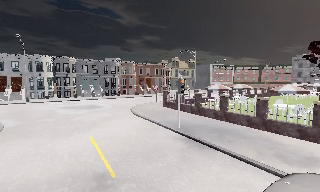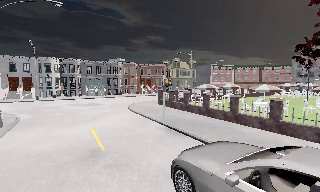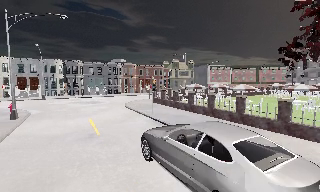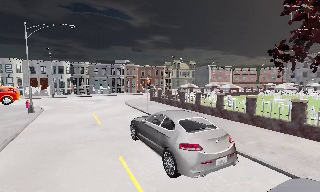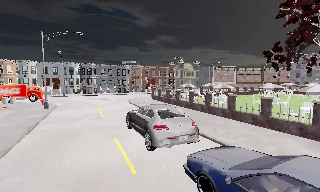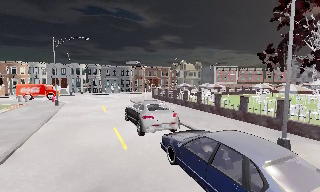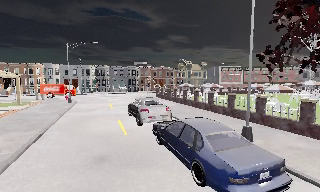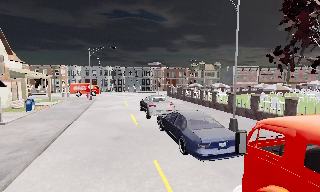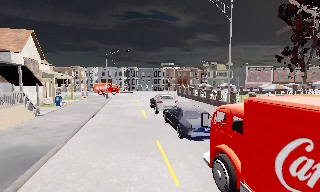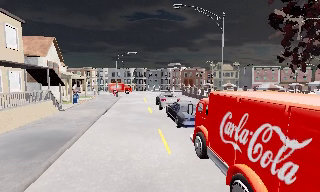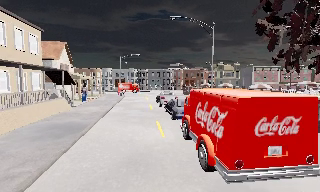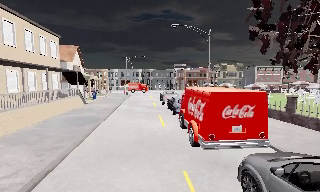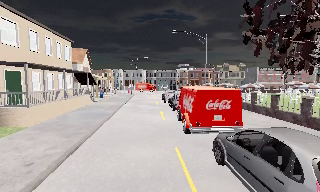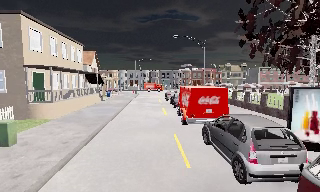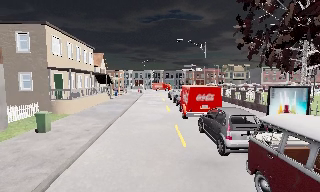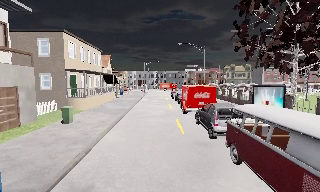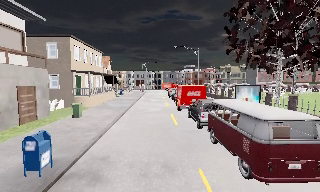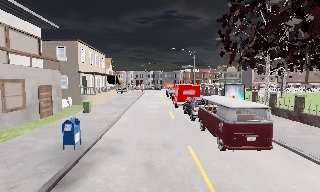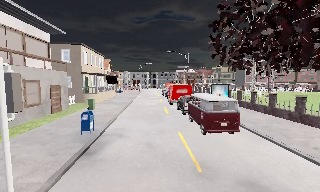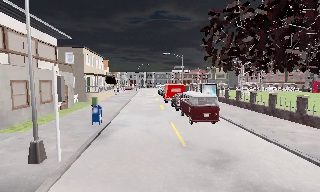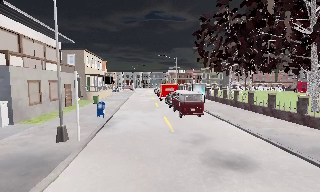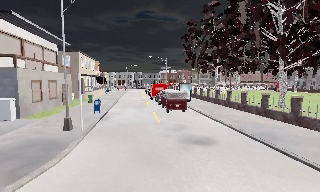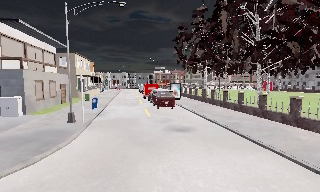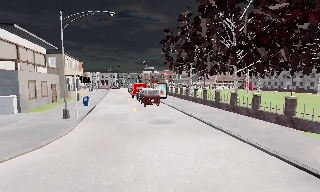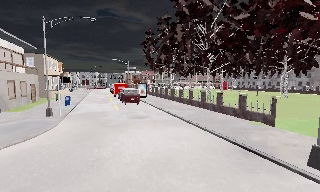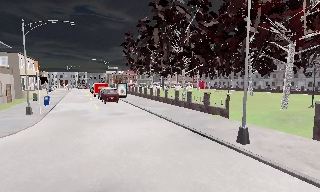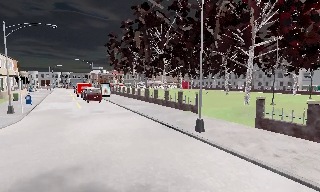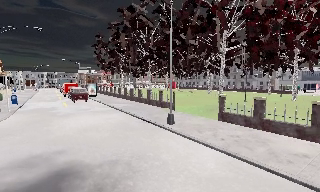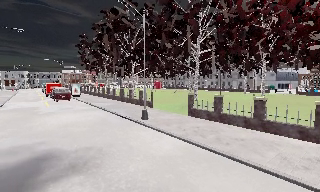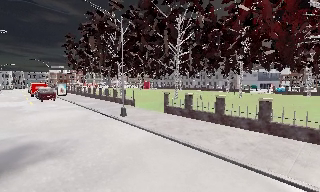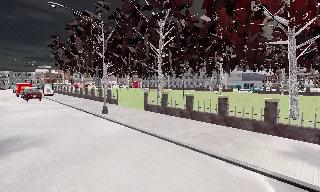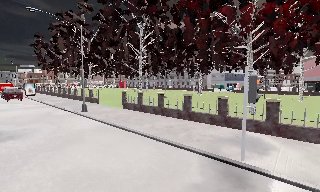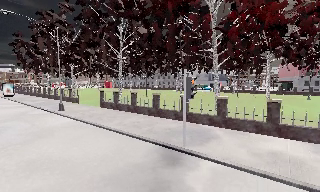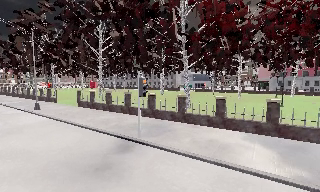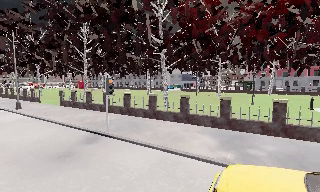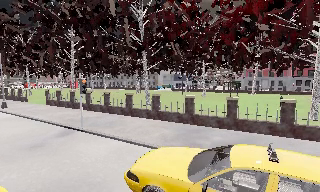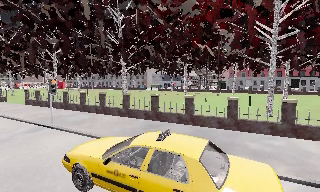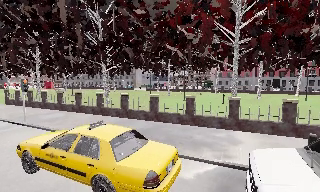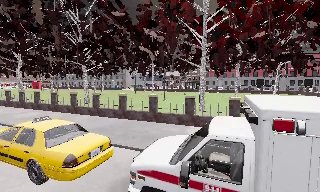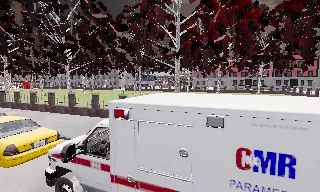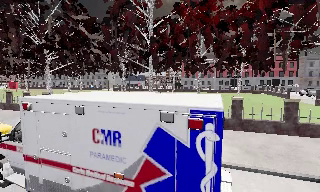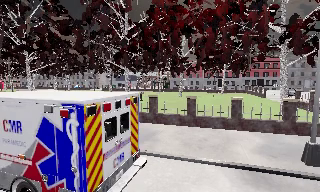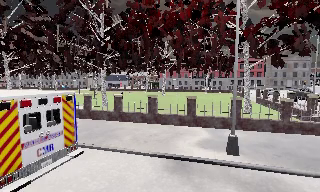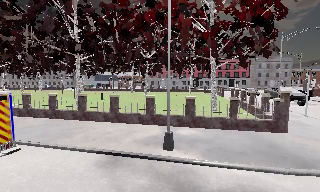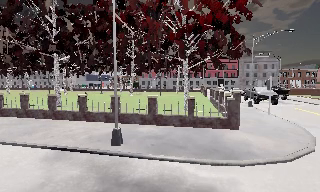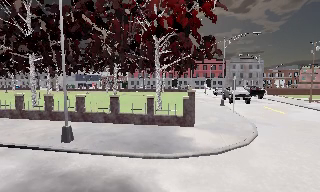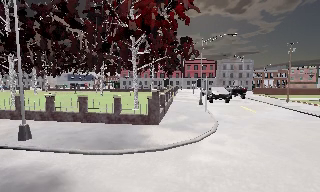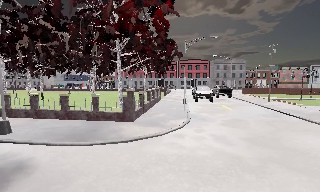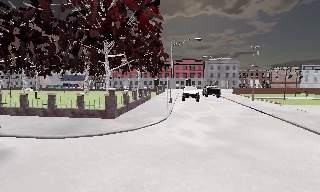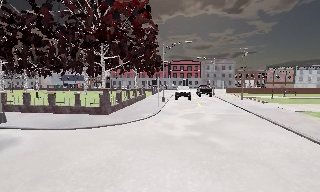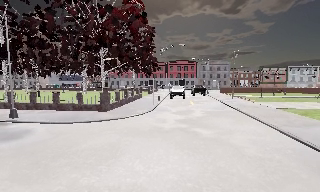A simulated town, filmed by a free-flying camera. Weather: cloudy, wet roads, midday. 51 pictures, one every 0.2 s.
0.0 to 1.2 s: The camera pans to its left, which is counterclockwise from overhead, by about 10 degrees. It travels backward and to its right, about 12 m, so what stands in front gets smaller.
1.2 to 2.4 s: The camera pans to its left, which is counterclockwise from overhead, by about 15 degrees. It travels backward, about 11 m, so what stands in front gets smaller.
2.4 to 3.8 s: The camera travels backward, about 13 m, so what stands in front gets smaller.
3.8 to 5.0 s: The scene slides to the left, as the camera pans about 20 degrees to its right. It travels backward, about 11 m, so what stands in front gets smaller.
5.0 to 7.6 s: The scene slides to the left, as the camera pans about 40 degrees to its right. It travels to its right and backward, about 25 m, so close, fixed things drift to the left.
7.6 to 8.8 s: The camera swings to its right by about 10 degrees, and the scene slides to the left. It travels to its right, about 13 m, so close, fixed things drift to the left.
8.8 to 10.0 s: The camera travels to its right and backward, about 10 m, so close, fixed things drift to the left.
The film runs forward here.
